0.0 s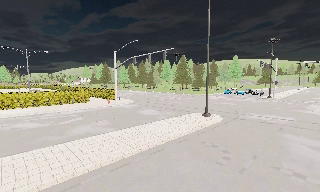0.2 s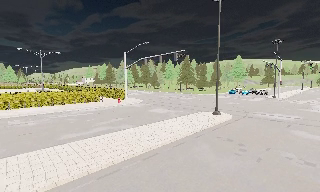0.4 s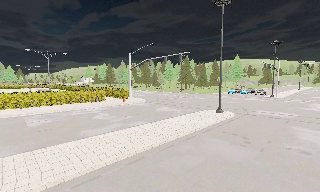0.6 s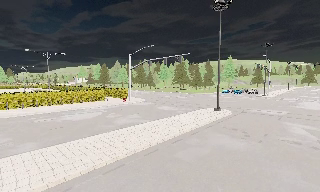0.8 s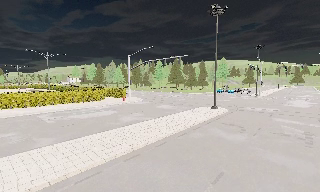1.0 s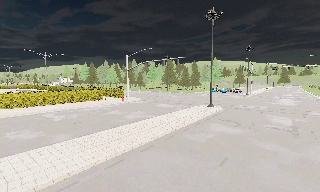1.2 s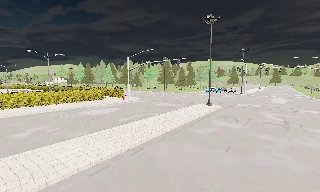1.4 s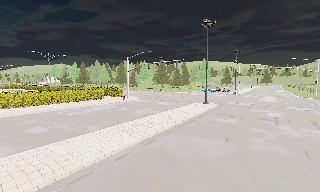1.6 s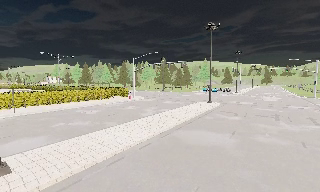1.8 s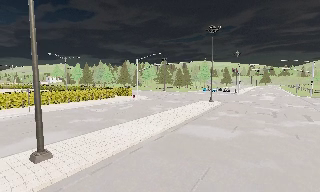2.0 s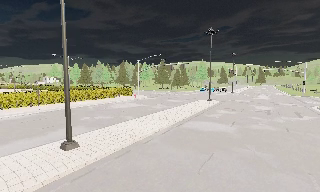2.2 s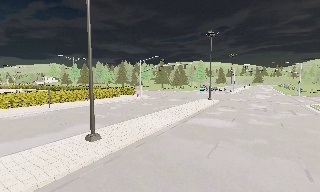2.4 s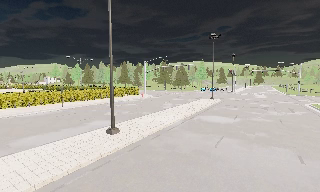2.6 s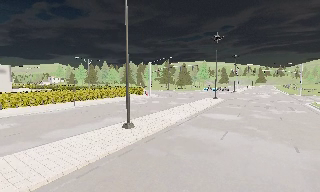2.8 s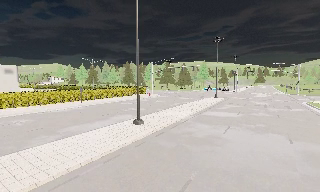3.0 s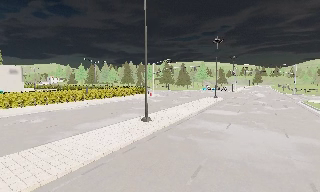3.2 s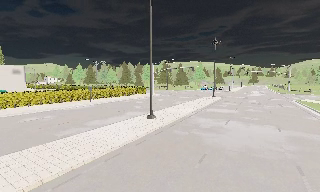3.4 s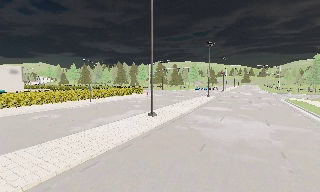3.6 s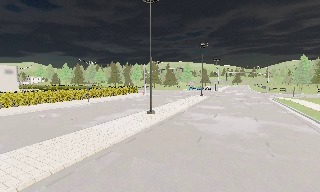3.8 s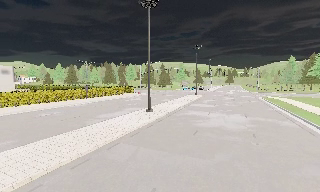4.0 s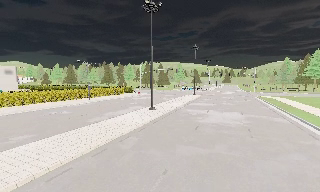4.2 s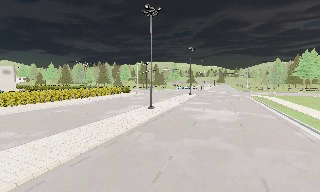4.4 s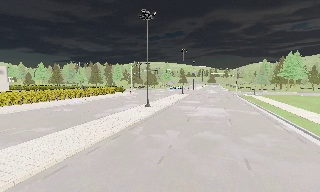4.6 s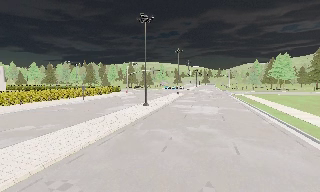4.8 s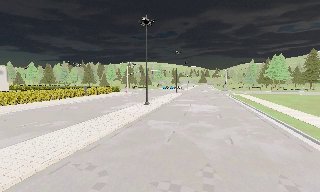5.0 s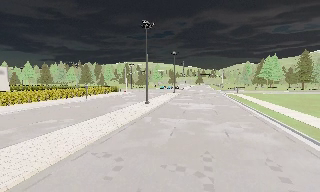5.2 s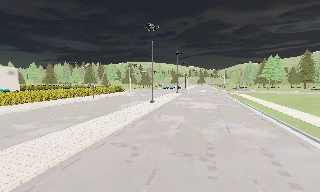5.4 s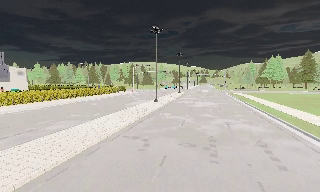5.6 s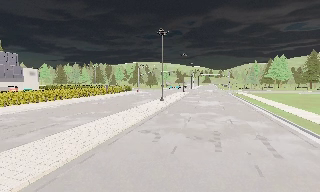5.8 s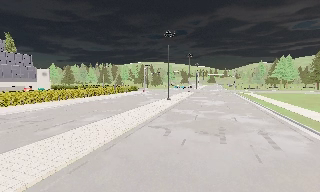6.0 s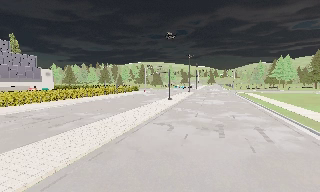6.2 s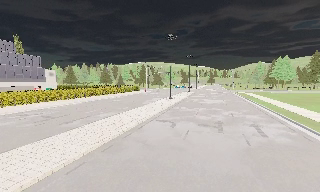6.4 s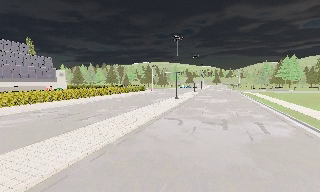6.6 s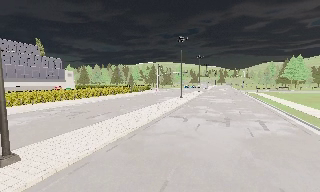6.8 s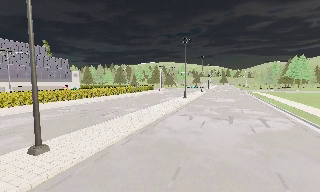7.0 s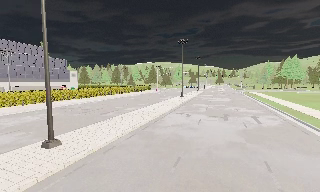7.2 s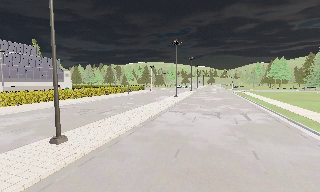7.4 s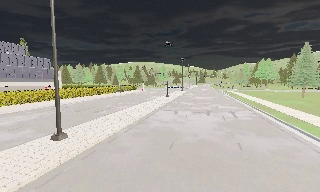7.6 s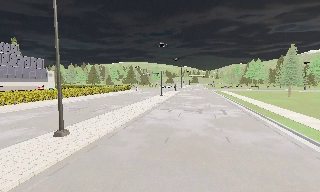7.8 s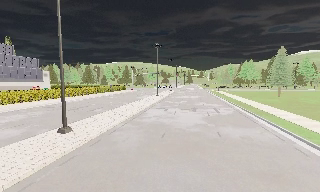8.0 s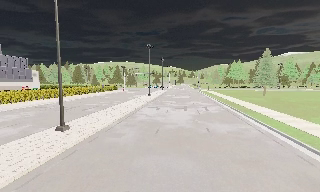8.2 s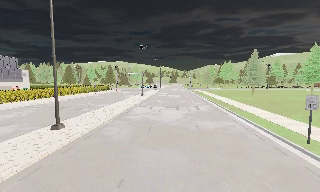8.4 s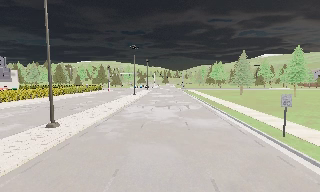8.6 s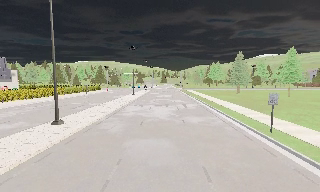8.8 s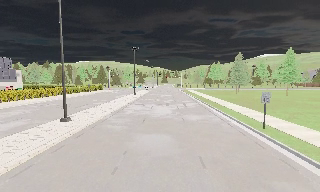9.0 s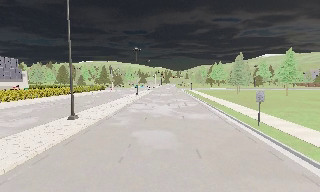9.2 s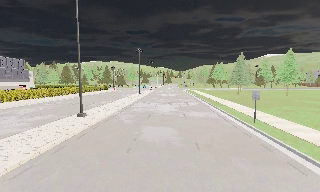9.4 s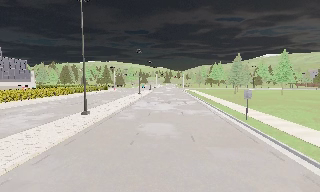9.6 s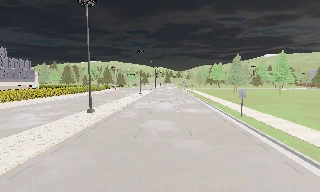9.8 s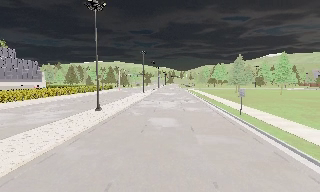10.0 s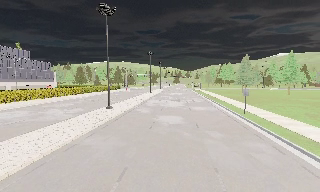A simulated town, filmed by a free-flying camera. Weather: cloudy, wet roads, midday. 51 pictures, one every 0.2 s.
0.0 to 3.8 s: The camera pans to its right, which is clockwise from overhead, by about 20 degrees. It travels backward and to its left, about 25 m, so what stands in front gets smaller.
3.8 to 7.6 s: The camera pans to its right, which is clockwise from overhead, by about 10 degrees. It travels backward, about 20 m, so what stands in front gets smaller.
7.6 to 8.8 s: The camera swings to its right by about 10 degrees, and the scene slides to the left. It travels backward, about 4.5 m, so what stands in front gets smaller.
8.8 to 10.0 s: The camera travels backward, about 6 m, so what stands in front gets smaller.
The film runs backward here.
